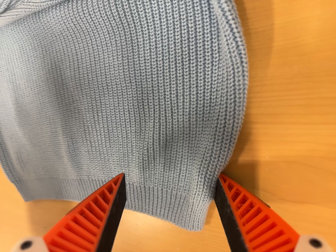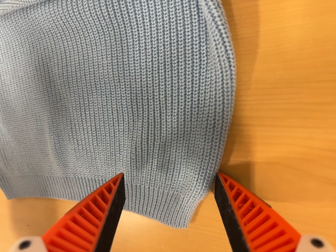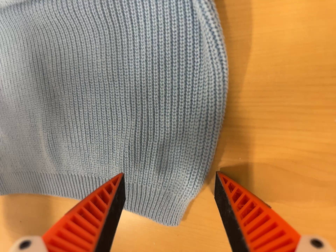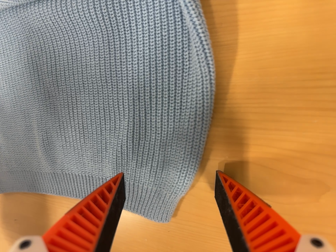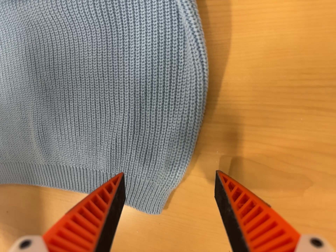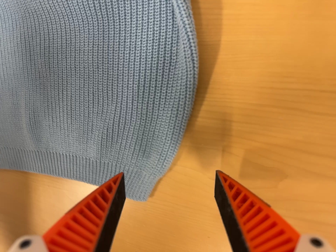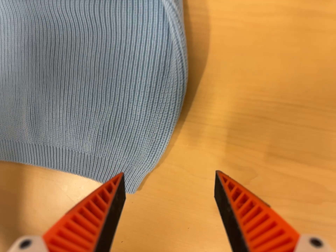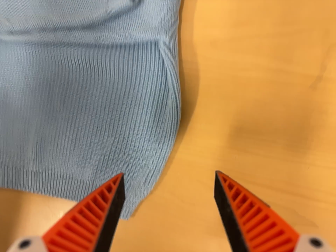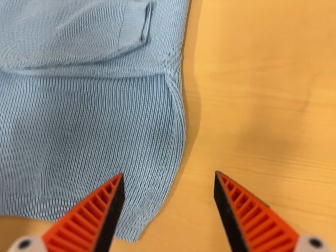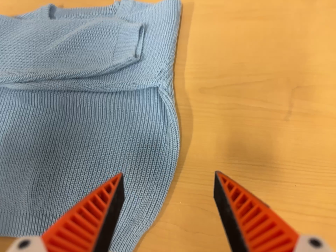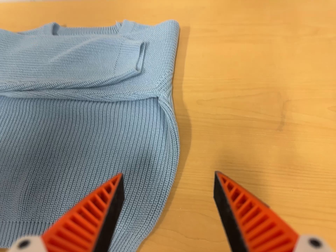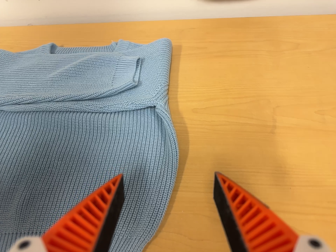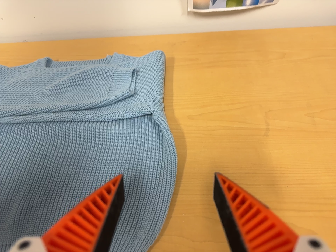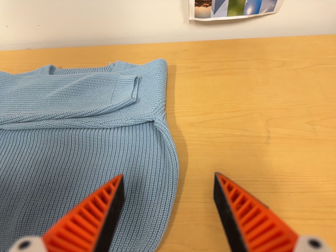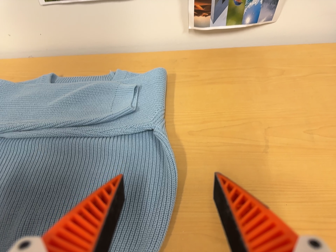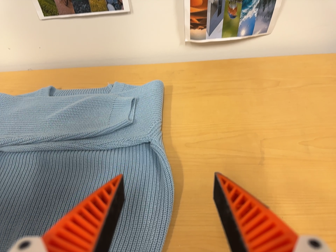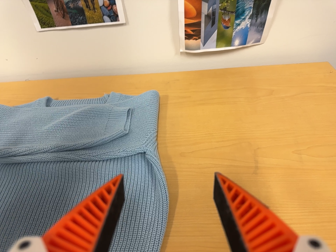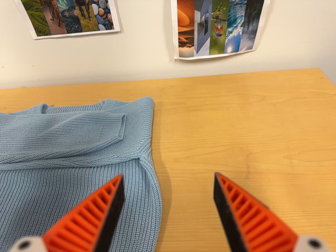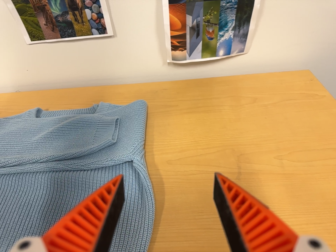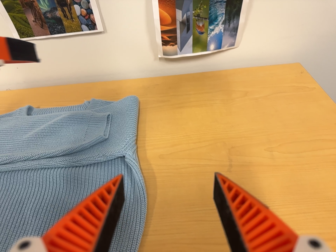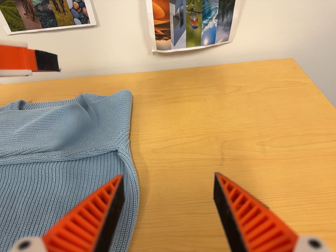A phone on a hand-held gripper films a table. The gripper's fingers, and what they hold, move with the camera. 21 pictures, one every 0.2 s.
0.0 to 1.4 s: The scene slides to the left, as the camera pans about 15 degrees to its right. It travels backward and toward the bottom of its view, about 10 cm, so what stands in front gets smaller. Its aim tips toward the top of its view by about 10 degrees. It rolls about its line of sight by about 10 degrees, and the scene rotates clockwise.
1.4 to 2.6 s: The camera pans to its right by about 15 degrees. It travels toward the bottom of its view, to its left and backward, about 20 cm. Its aim tips toward the top of its view by about 40 degrees.
2.6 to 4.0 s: The camera travels to its right, about 6 cm, so close, fixed things drift to the left.
The film runs backward here.
